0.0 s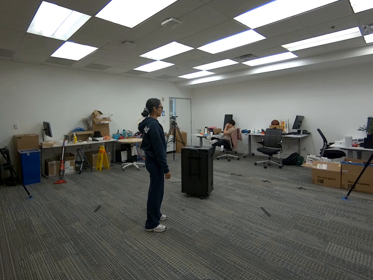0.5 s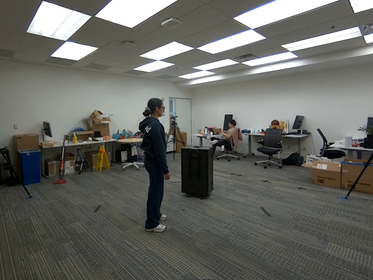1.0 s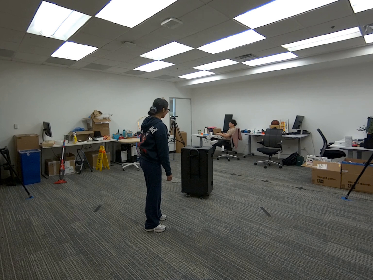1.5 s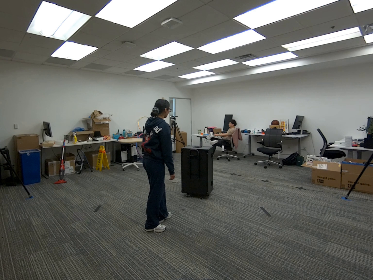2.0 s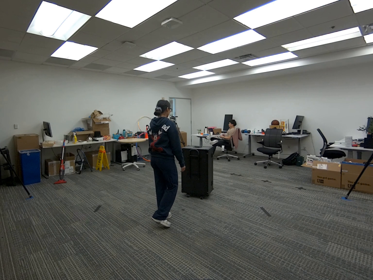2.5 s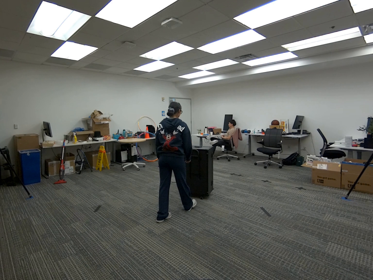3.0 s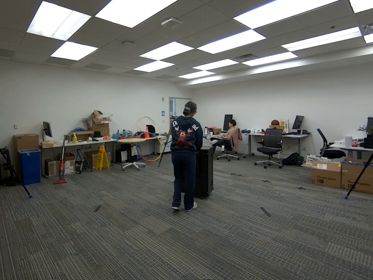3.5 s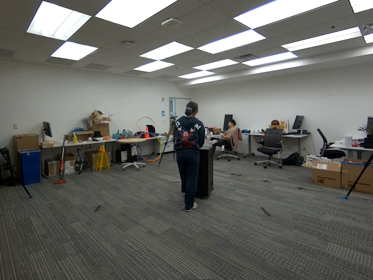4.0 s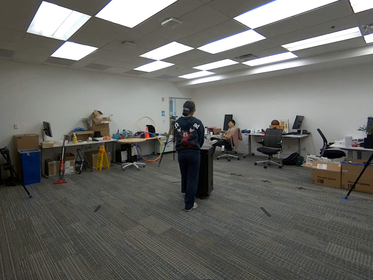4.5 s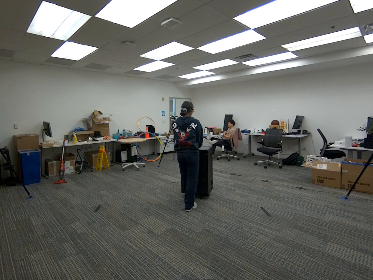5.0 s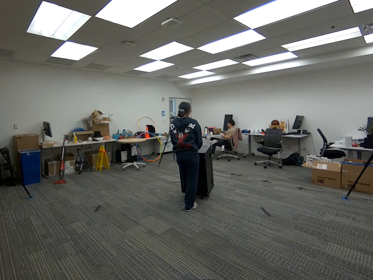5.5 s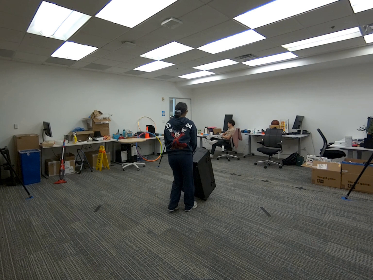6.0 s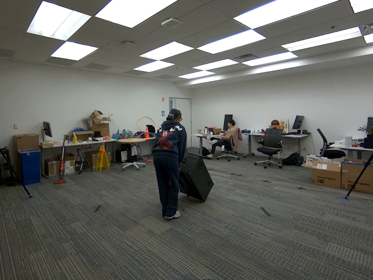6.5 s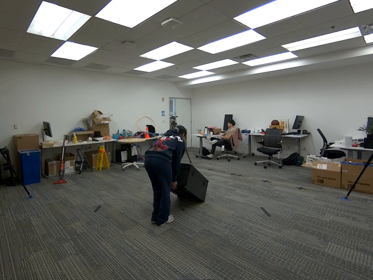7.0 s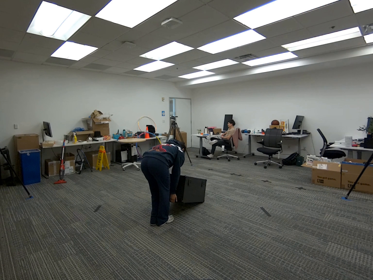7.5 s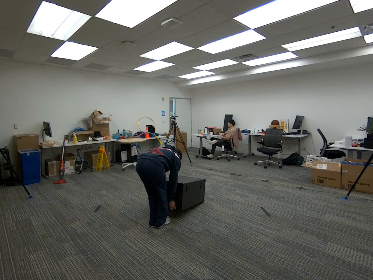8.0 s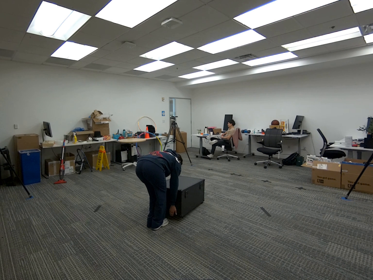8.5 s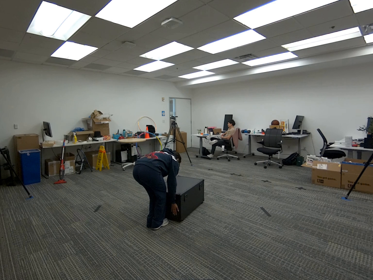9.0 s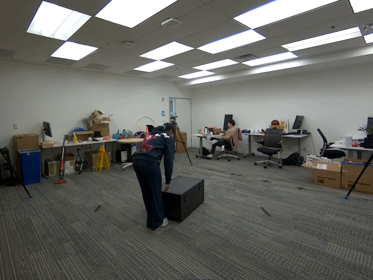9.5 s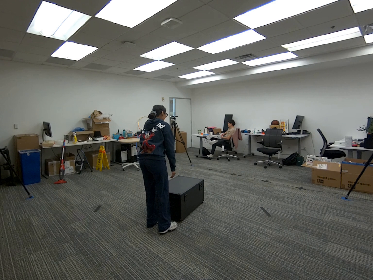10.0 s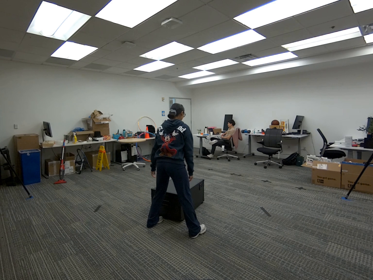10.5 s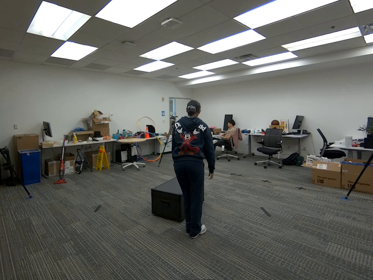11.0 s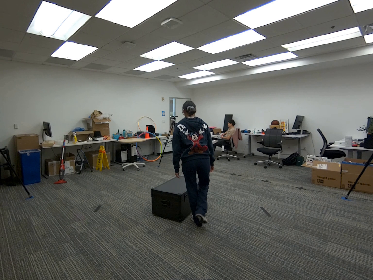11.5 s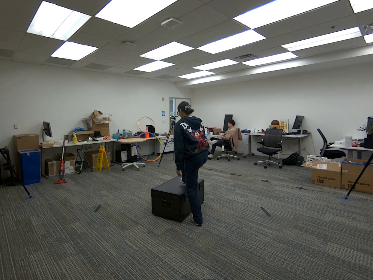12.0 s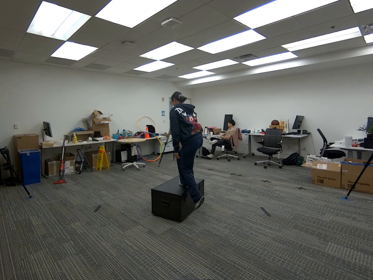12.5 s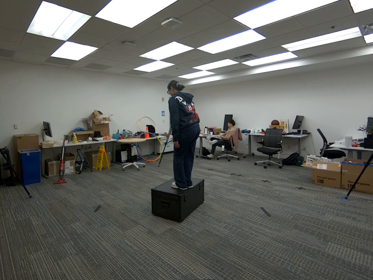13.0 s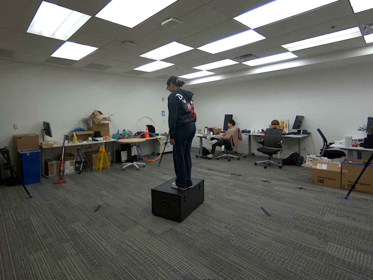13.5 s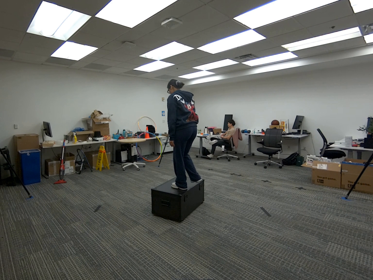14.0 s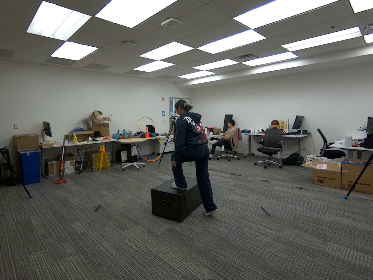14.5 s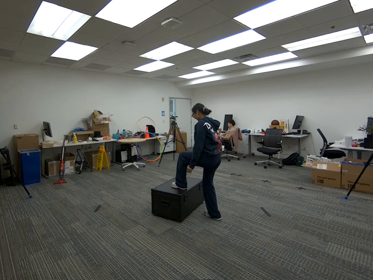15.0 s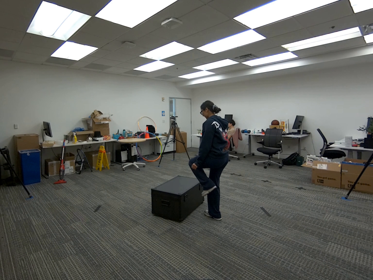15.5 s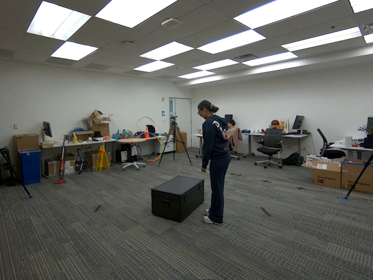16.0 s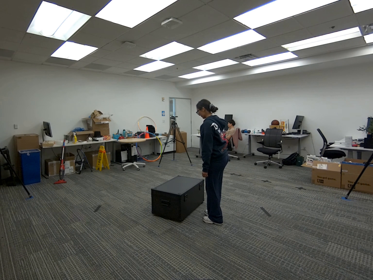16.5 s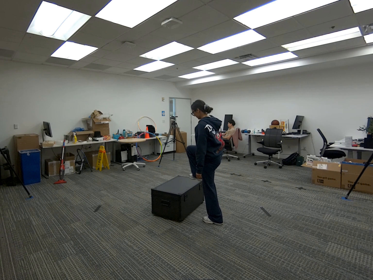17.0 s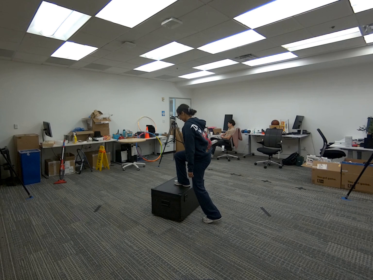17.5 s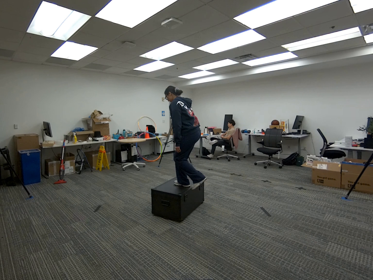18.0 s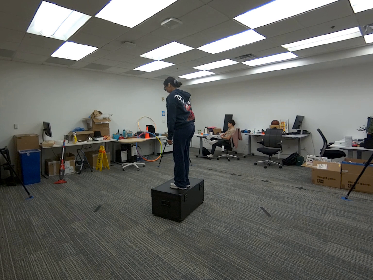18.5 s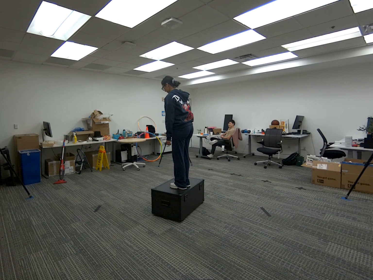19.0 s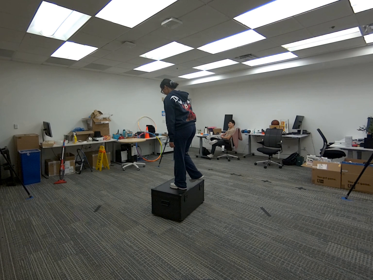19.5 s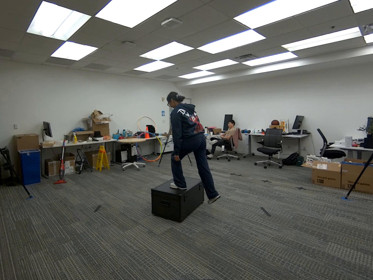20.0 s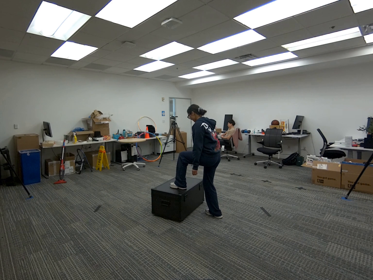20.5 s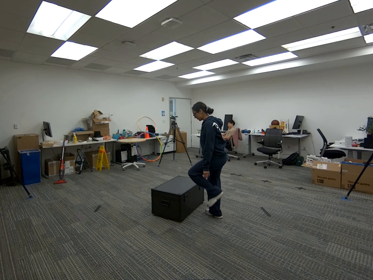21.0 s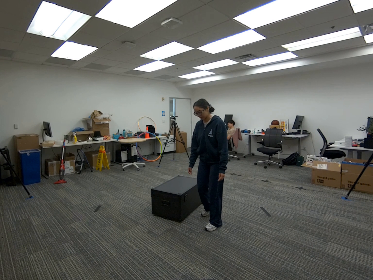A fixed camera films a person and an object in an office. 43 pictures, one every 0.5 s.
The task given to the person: Walk over to the big black box and place the big black box on its side and proceed to step up the big black box and then step down.
